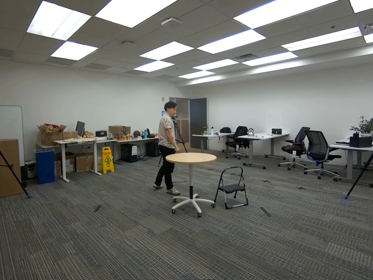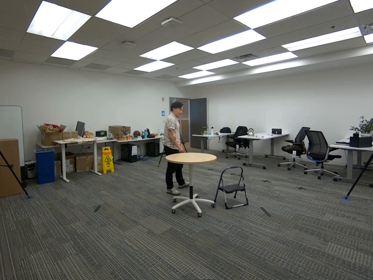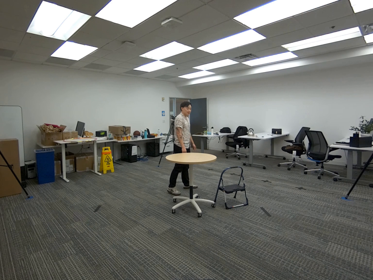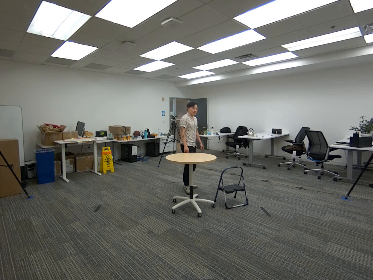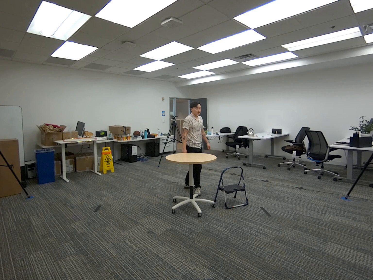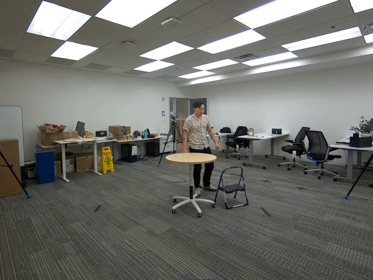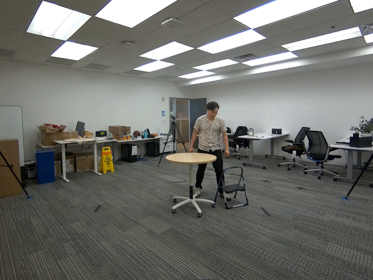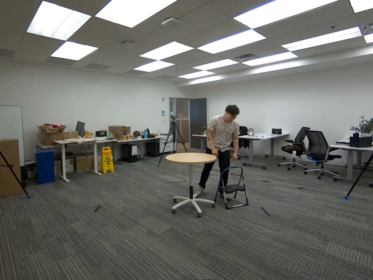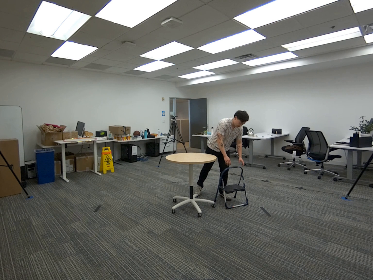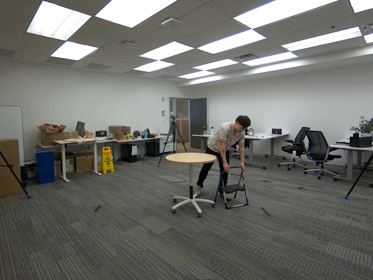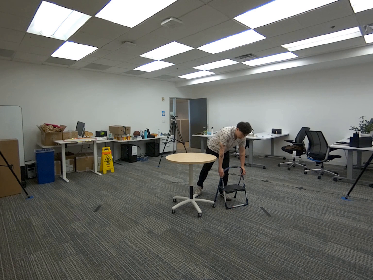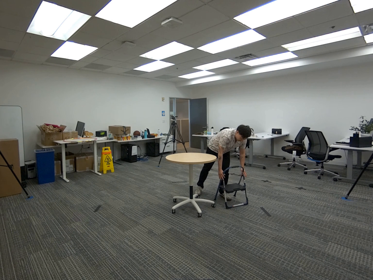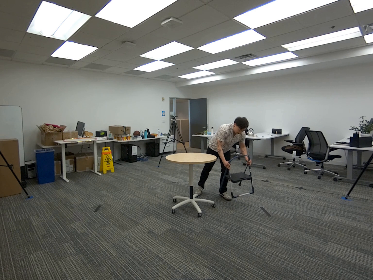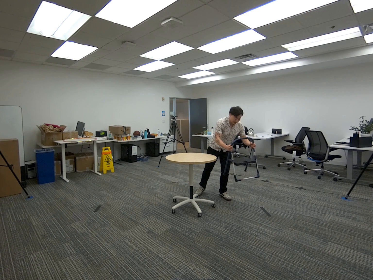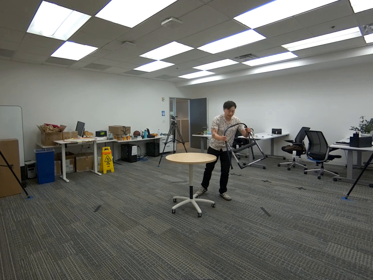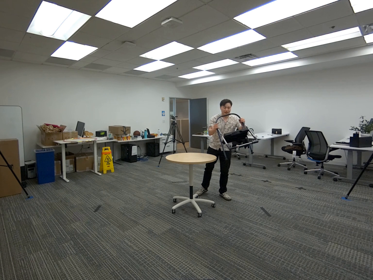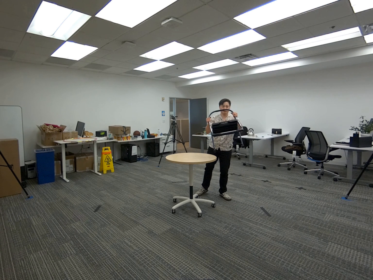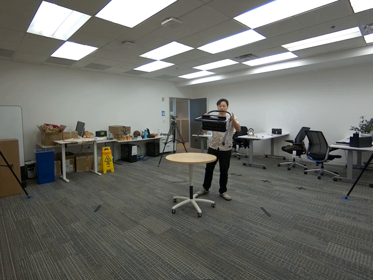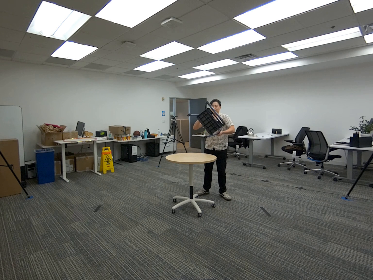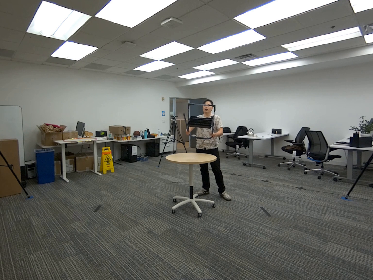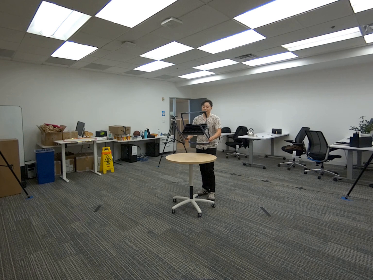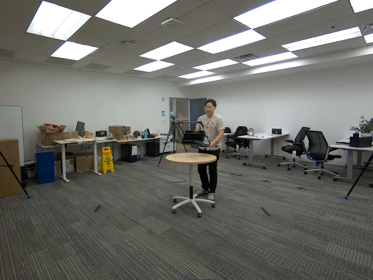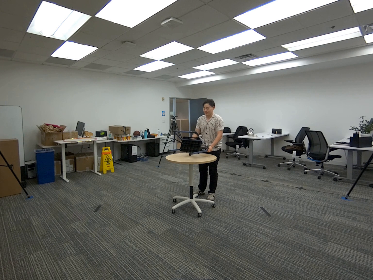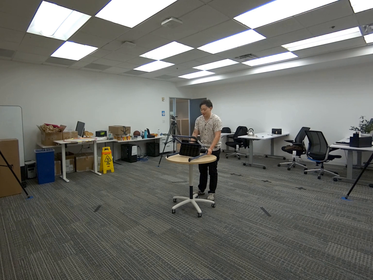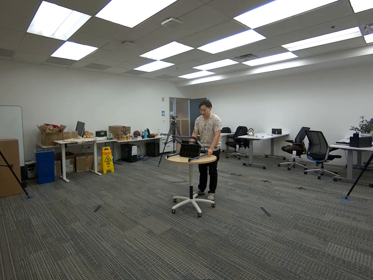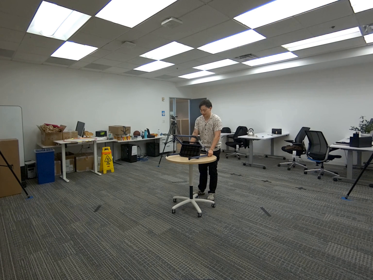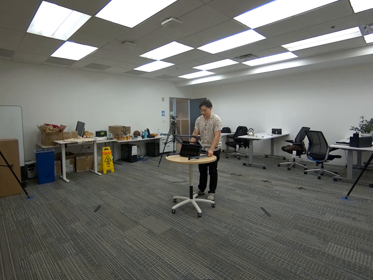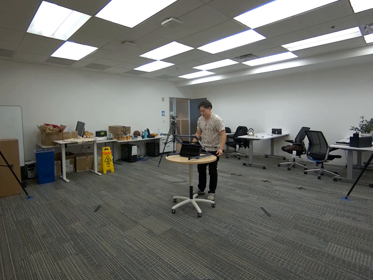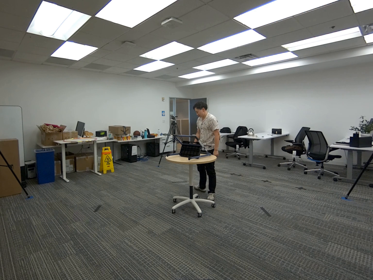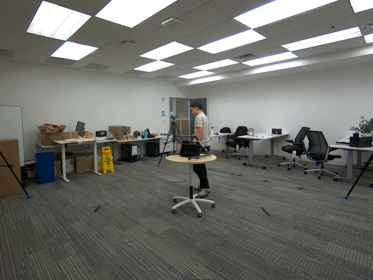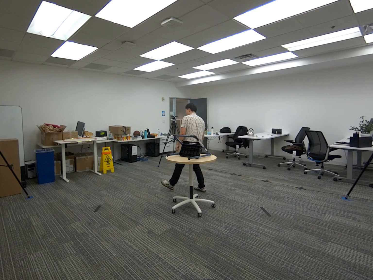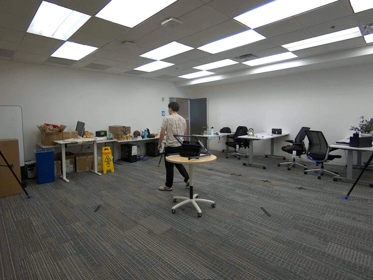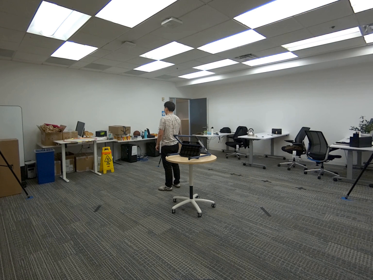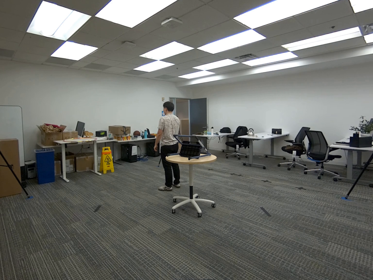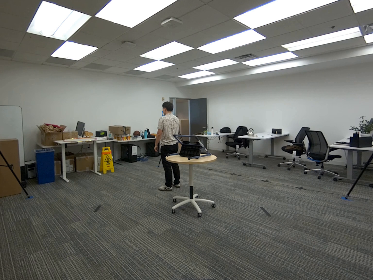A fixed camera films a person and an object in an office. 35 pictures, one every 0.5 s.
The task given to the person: Walk over to the step ladder on the ground and pick up the step ladder using both hands and place the step ladder on the round table.
